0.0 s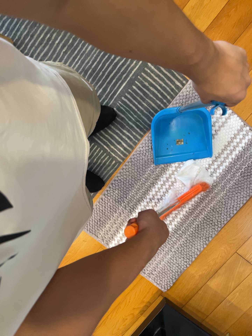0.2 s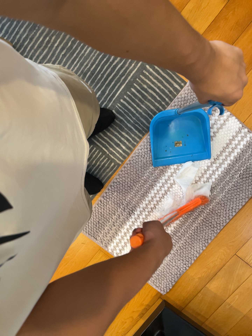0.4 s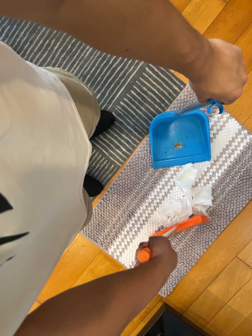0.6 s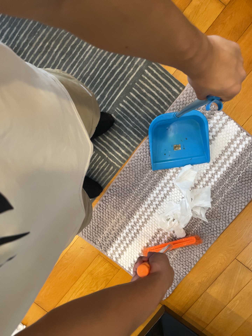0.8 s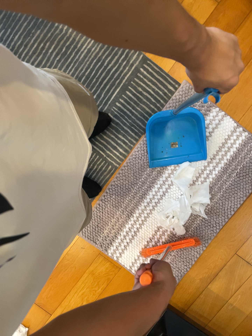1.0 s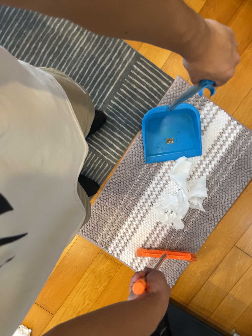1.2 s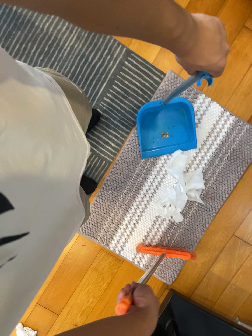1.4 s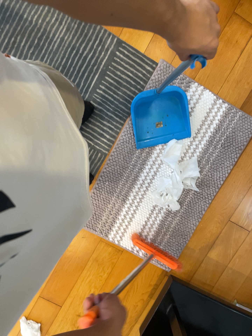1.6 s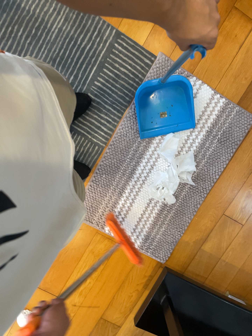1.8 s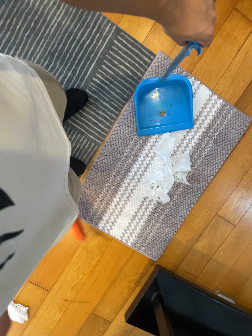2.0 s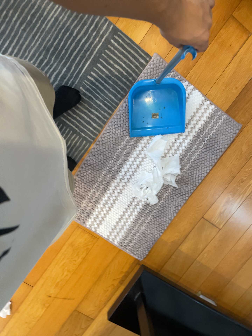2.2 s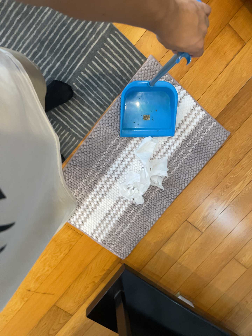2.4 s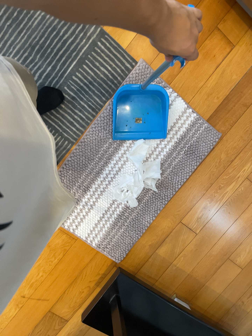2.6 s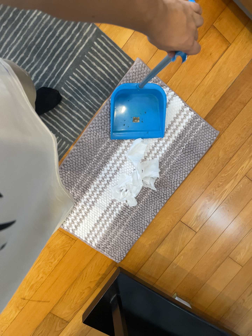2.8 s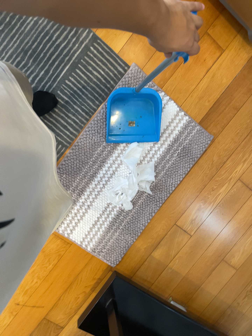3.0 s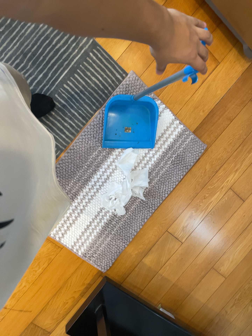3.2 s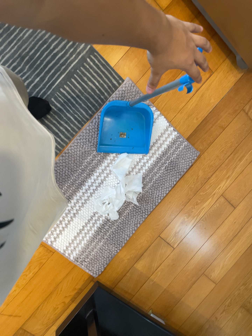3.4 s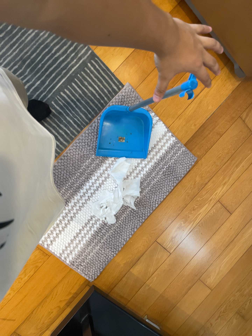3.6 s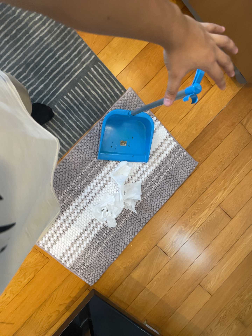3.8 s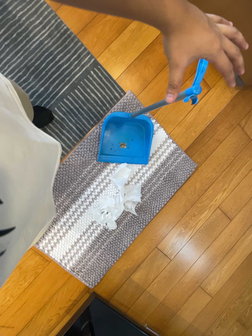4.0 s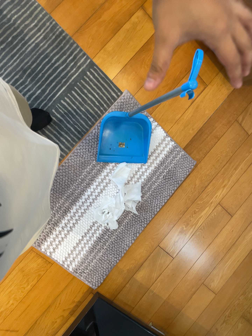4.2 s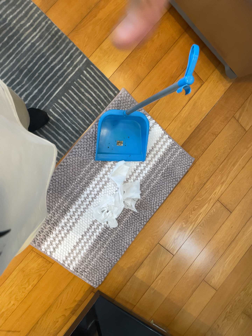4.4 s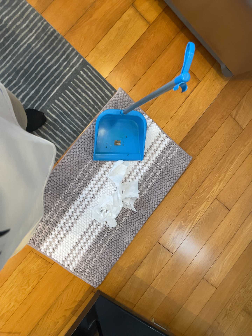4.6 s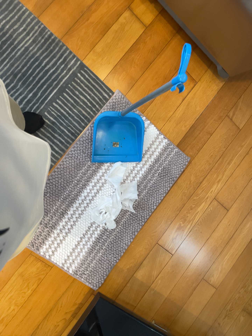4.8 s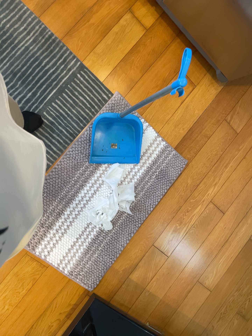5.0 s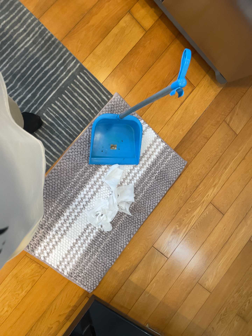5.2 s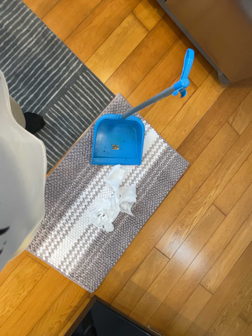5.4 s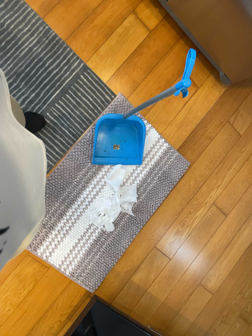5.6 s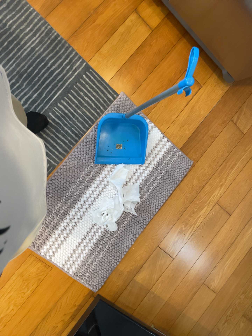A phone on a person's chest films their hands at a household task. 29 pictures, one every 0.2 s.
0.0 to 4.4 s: The camera swings to its right by about 20 degrees, and the scene slides to the left. It travels backward, to its left and toward the bottom of its view, about 14 cm, so what stands in front gets smaller.
4.4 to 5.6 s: The camera keeps its place and its aim.
The film runs backward here.
